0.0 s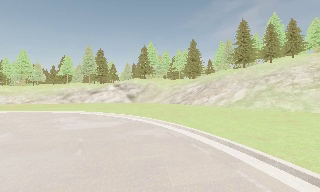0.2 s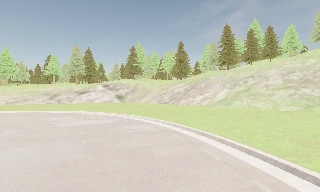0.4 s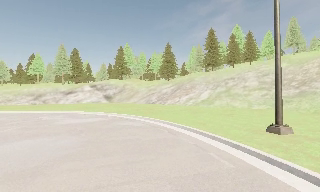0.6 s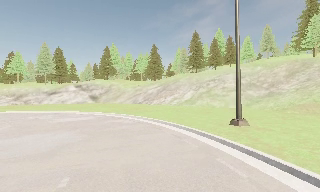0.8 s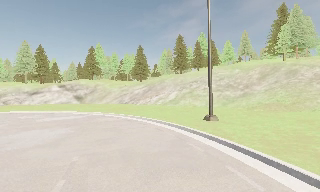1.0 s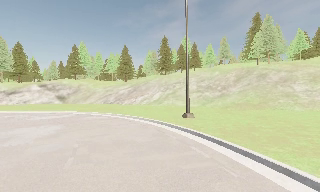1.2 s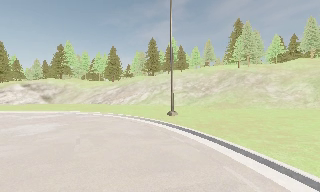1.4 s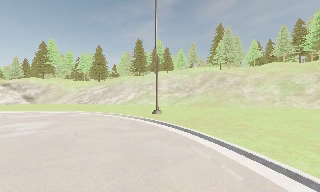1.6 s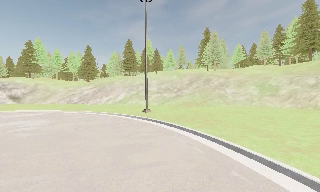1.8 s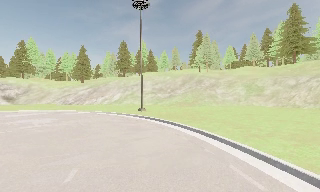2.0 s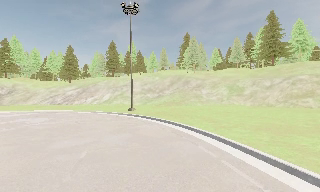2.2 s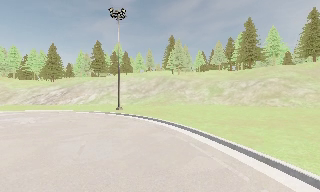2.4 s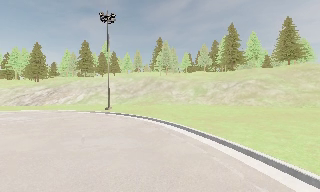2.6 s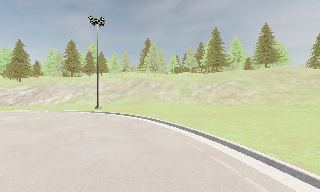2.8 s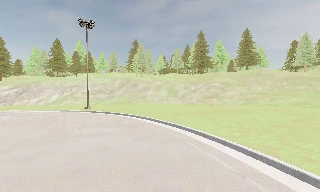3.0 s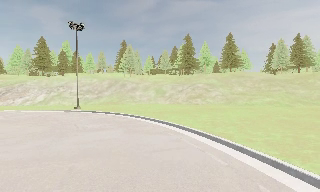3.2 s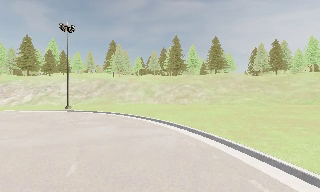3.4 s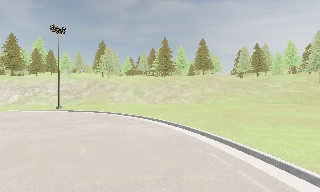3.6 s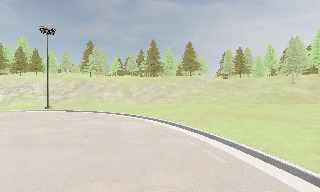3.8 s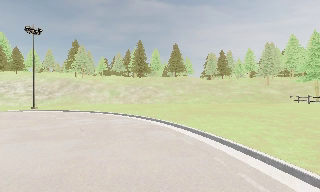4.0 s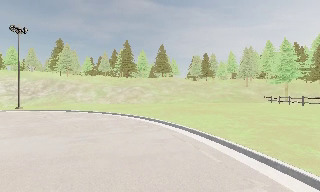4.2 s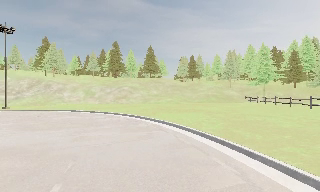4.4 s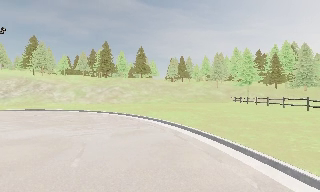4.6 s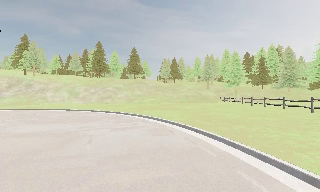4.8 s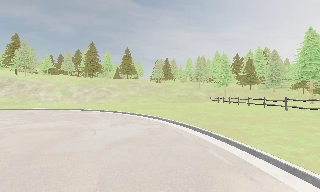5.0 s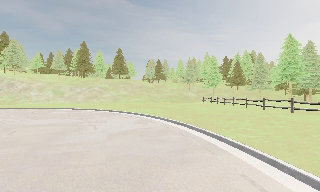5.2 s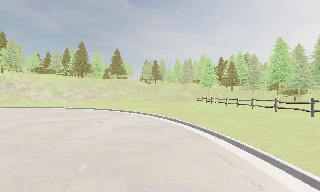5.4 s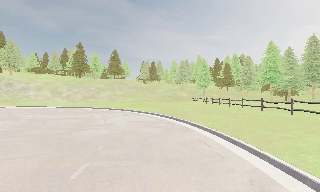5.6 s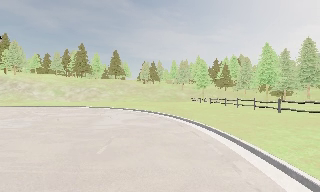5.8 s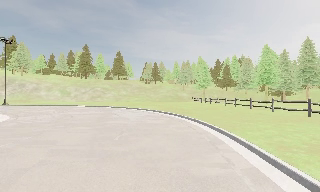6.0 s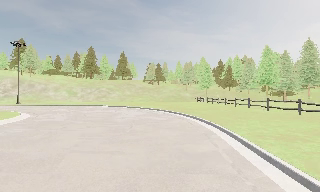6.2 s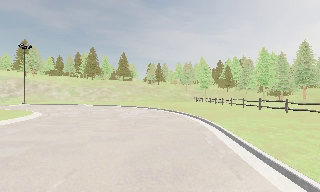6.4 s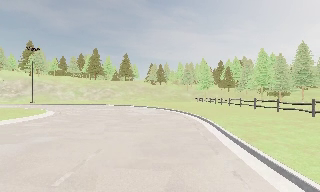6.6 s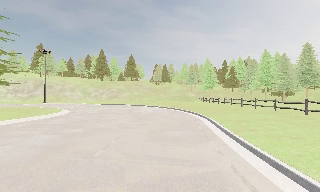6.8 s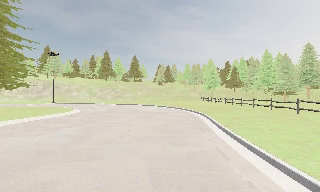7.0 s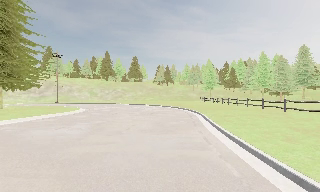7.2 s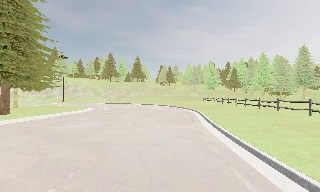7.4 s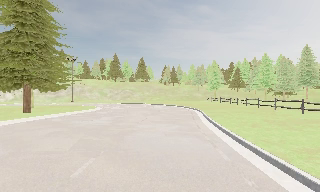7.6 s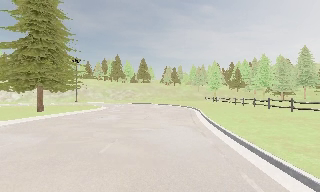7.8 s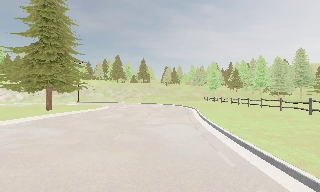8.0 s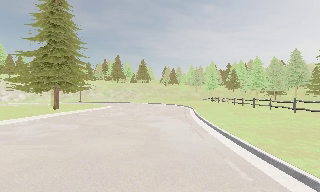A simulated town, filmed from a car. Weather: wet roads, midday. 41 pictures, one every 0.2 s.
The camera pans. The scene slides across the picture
to the left.
The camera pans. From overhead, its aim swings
clockwise.
0.0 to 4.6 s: The camera pans to its right, which is clockwise from overhead, by about 95 degrees. It travels backward, about 30 m.
4.6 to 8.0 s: The camera travels backward, about 25 m, so what stands in front gets smaller.
The film runs backward here.
